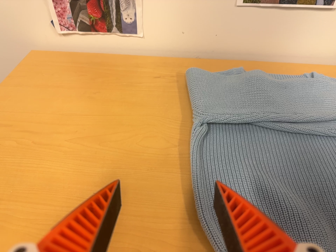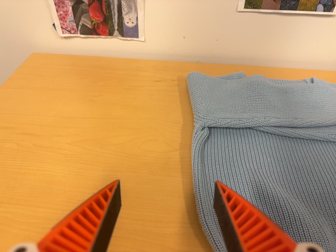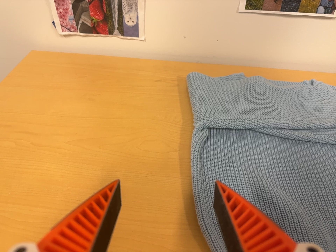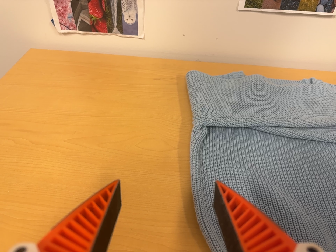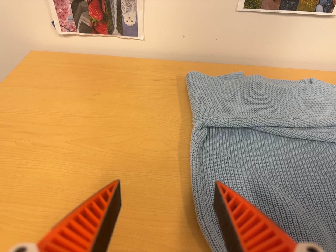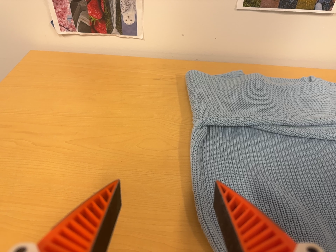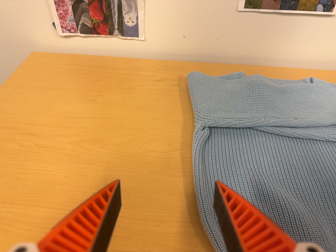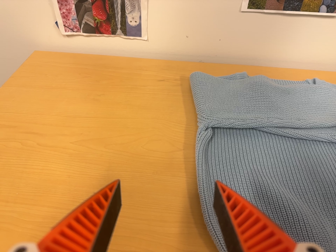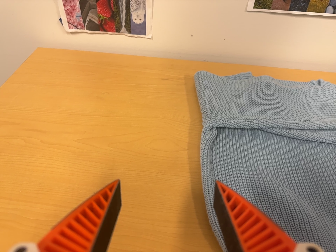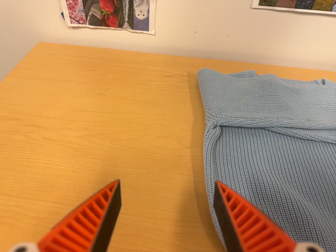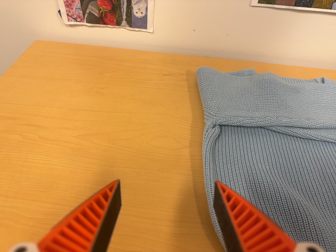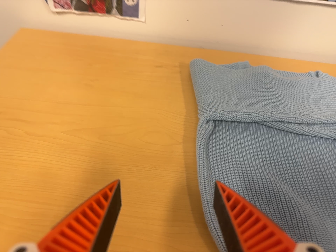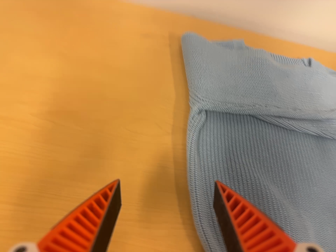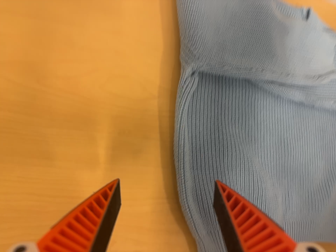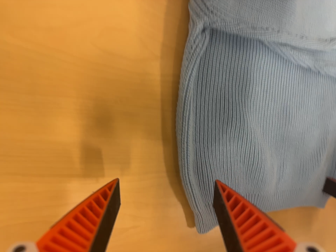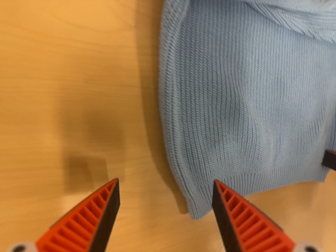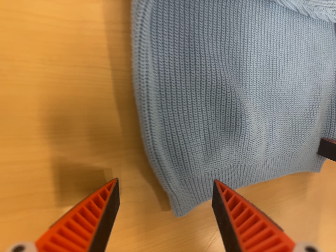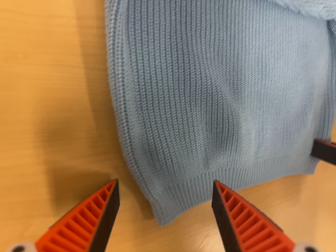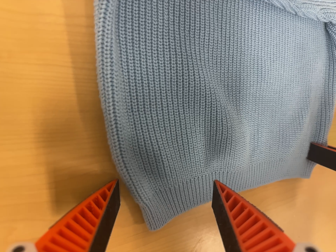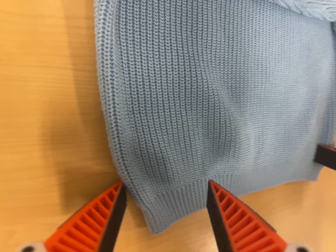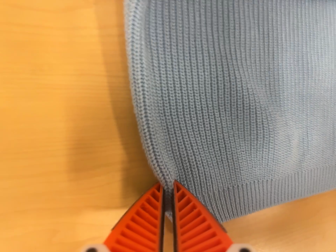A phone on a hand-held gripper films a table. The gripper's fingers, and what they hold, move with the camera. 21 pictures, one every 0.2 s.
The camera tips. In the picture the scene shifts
upward.
0.0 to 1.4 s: The camera shifts only a little, or ends up much as it began.
1.4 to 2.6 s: The camera pans to its right by about 20 degrees. It travels toward the top of its view, forward and to its left, about 20 cm. Its aim tips toward the bottom of its view by about 30 degrees. It rolls about its line of sight by about 10 degrees, and the scene rotates clockwise.
2.6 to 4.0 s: The camera travels forward, about 14 cm, so what stands in front looms larger. Its aim tips toward the bottom of its view by about 15 degrees, and the scene shifts upward.
The film runs forward here.
